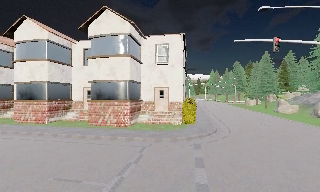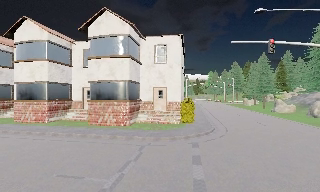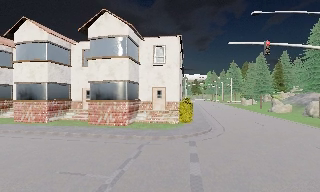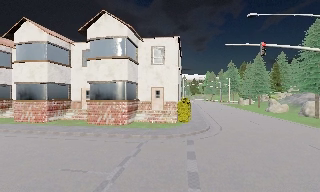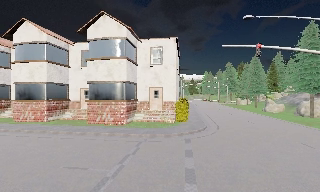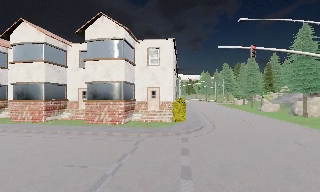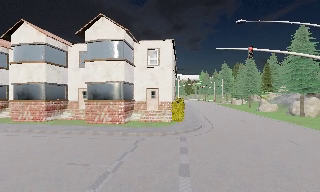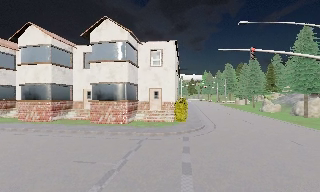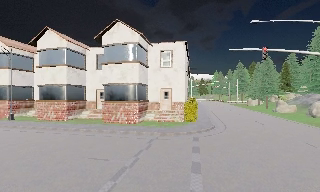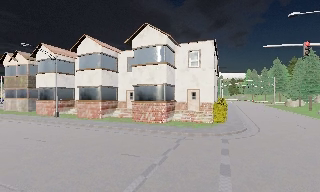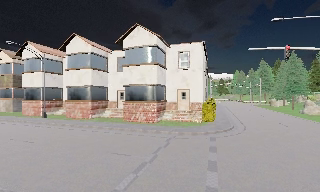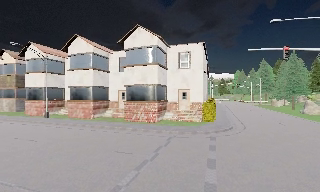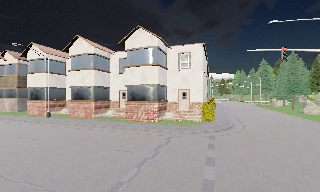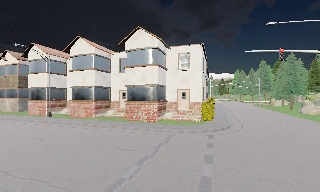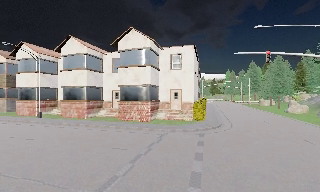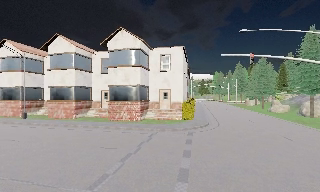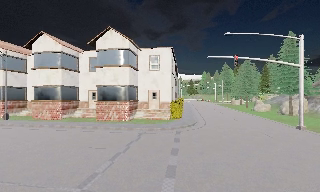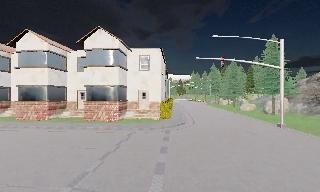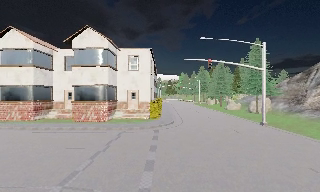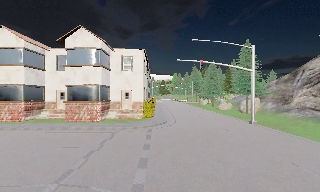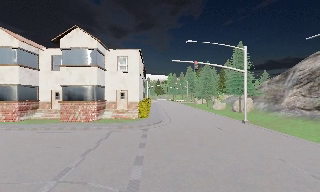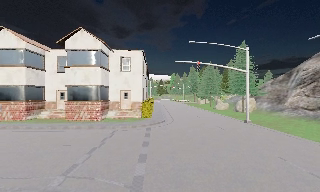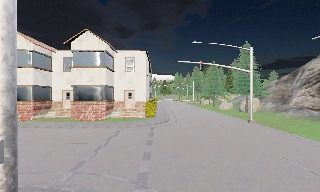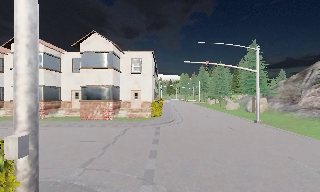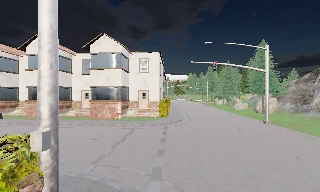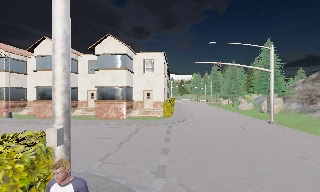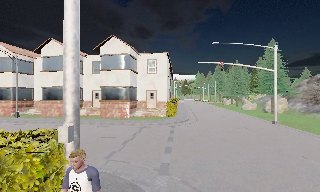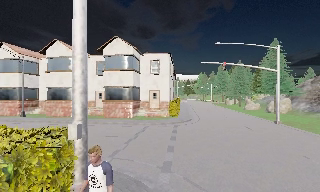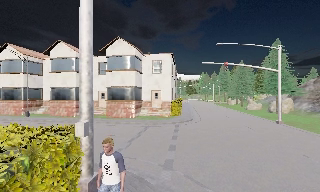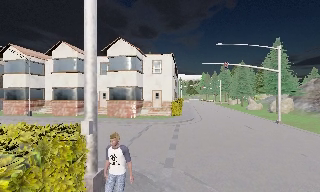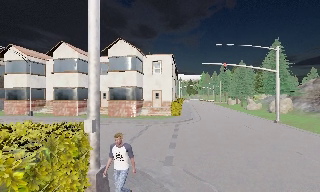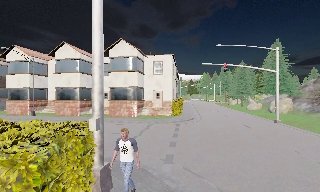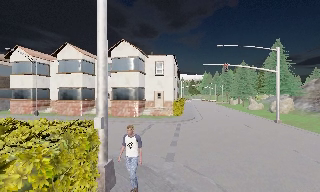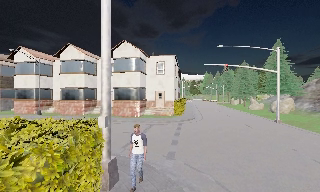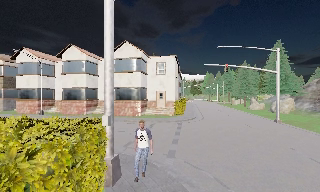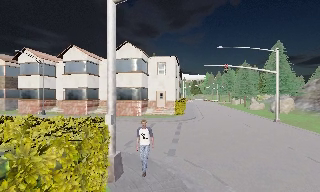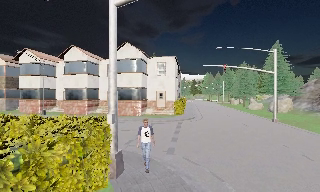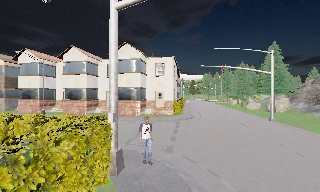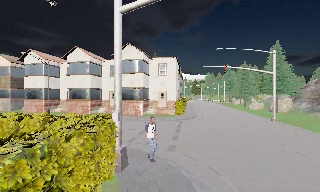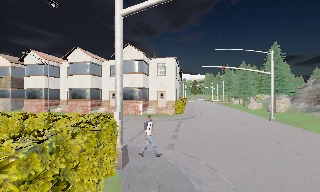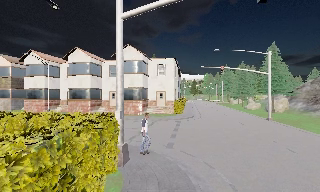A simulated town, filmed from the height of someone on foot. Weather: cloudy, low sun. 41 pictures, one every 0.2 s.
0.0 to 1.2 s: The camera travels backward, about 1.5 m, so what stands in front gets smaller.
1.2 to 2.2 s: The scene slides to the right, as the camera pans about 10 degrees to its left. It travels backward, about 1 m, so what stands in front gets smaller.
2.2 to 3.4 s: The camera swings to its right by about 15 degrees, and the scene slides to the left. It travels backward, about 1.5 m, so what stands in front gets smaller.
3.4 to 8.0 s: The camera travels backward, about 5 m, so what stands in front gets smaller.
The film runs backward here.
